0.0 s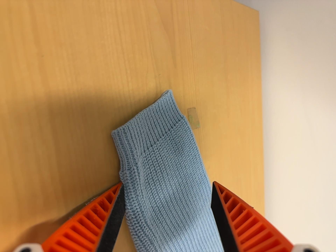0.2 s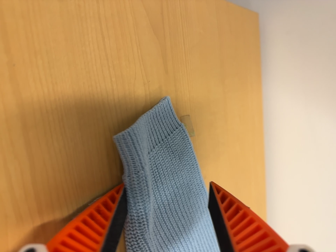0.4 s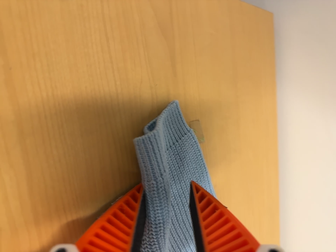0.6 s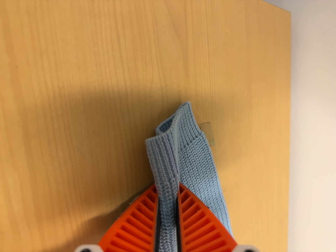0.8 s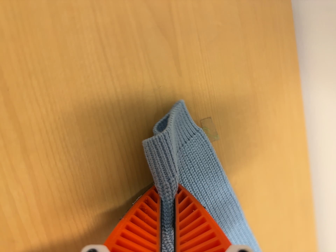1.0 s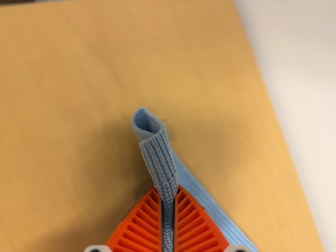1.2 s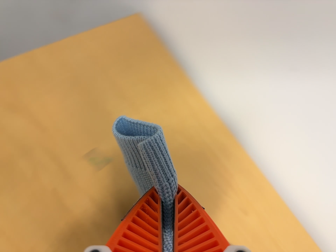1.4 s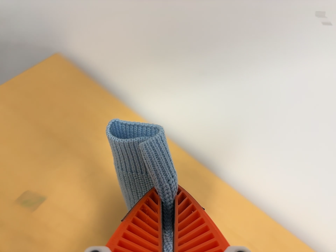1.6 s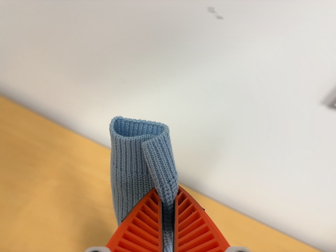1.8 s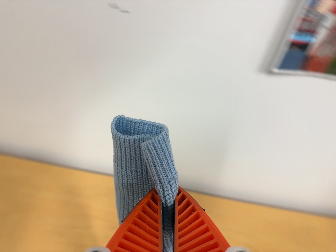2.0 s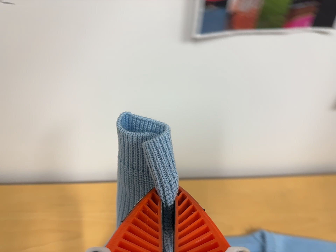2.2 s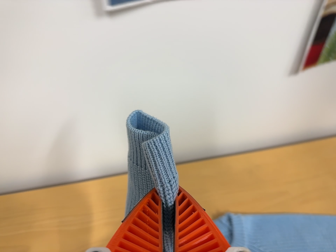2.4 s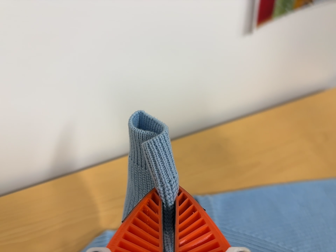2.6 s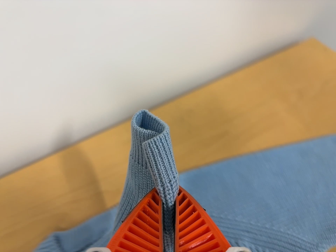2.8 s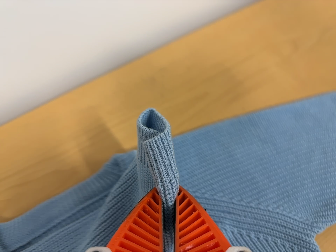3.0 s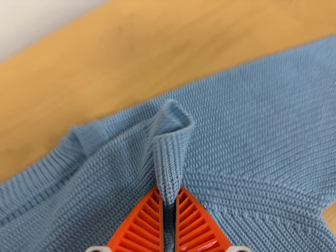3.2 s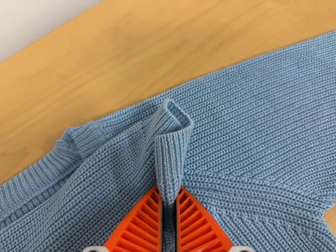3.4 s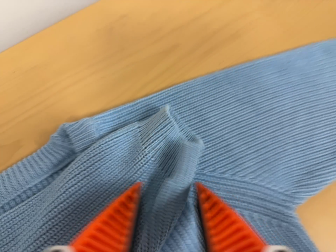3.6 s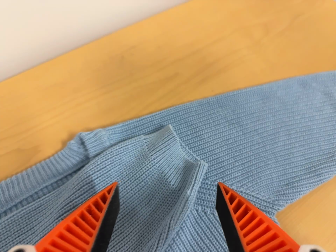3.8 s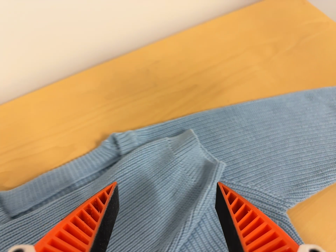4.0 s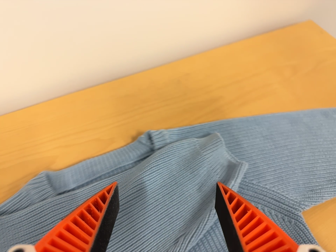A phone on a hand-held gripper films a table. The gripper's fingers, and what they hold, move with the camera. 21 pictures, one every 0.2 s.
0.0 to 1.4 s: The camera travels to its right, about 26 cm, so close, fixed things drift to the left. Its aim tips toward the top of its view by about 10 degrees, and the scene shifts downward. It rolls about its line of sight by about 45 degrees, and the scene rotates counterclockwise.
1.4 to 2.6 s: The camera swings to its right by about 15 degrees, and the scene slides to the left. It travels to its right and forward, about 50 cm, so close, fixed things drift to the left. Its aim tips toward the bottom of its view by about 20 degrees, and the scene shifts upward. It rolls about its line of sight by about 60 degrees, and the scene rotates counterclockwise.
2.6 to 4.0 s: The camera travels toward the bottom of its view, about 6 cm, so close, fixed things drift upward.
The film runs forward here.
